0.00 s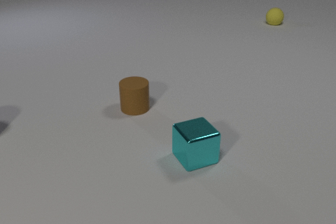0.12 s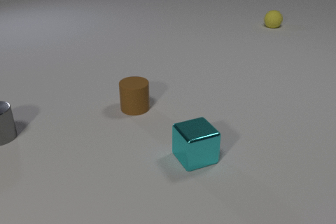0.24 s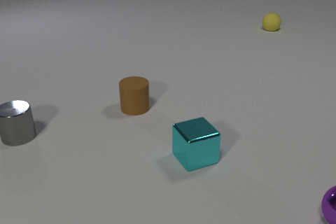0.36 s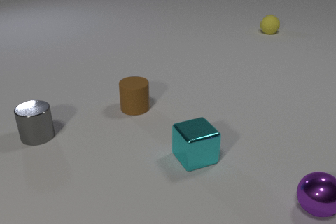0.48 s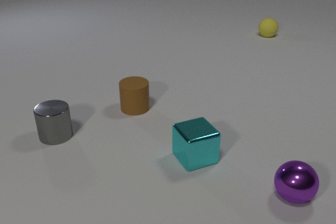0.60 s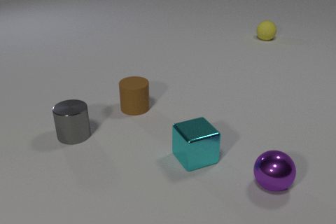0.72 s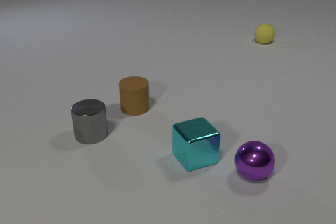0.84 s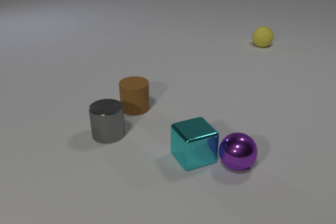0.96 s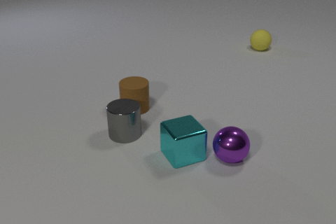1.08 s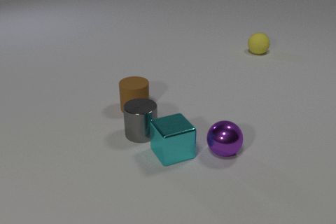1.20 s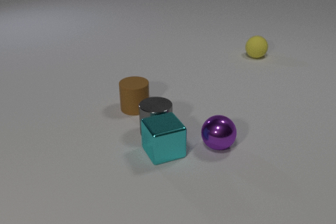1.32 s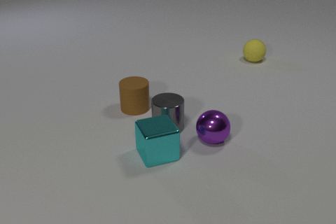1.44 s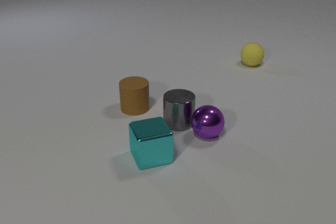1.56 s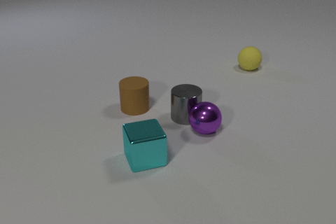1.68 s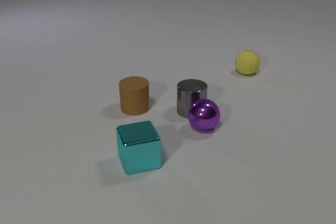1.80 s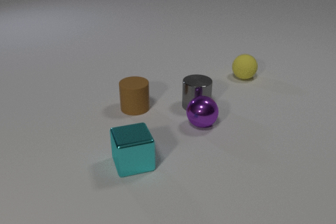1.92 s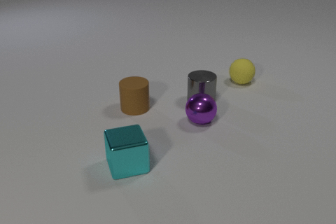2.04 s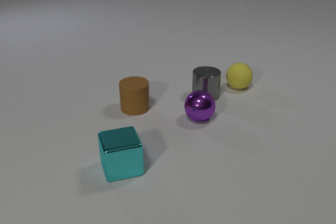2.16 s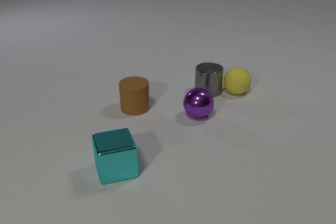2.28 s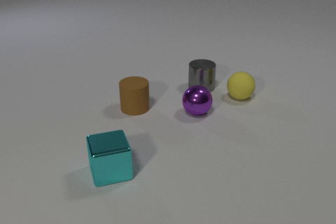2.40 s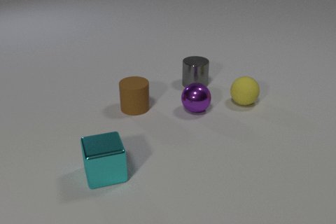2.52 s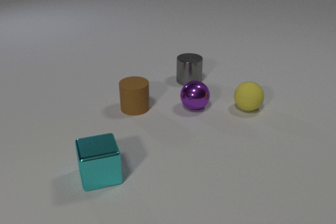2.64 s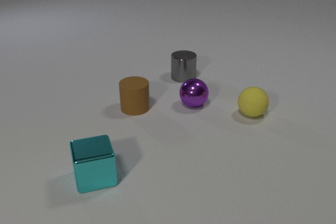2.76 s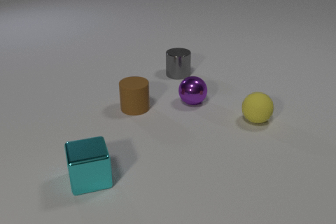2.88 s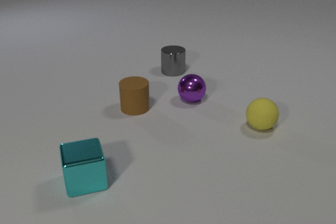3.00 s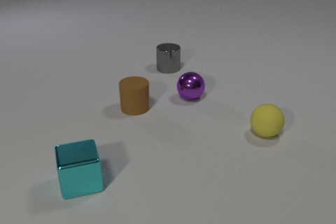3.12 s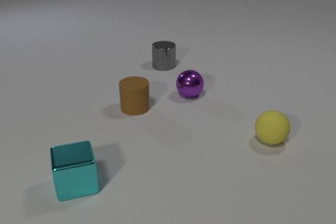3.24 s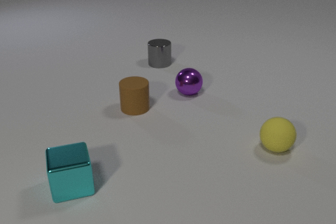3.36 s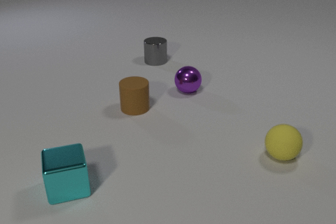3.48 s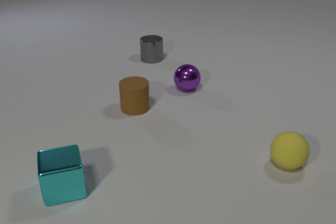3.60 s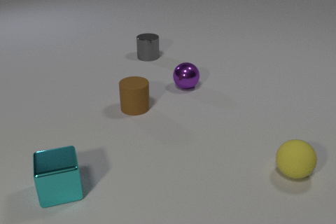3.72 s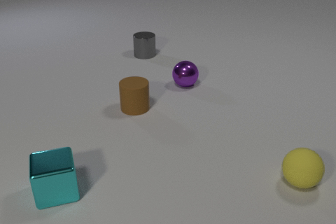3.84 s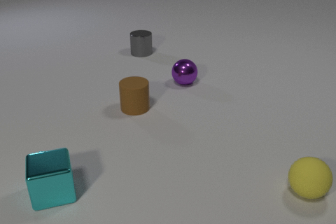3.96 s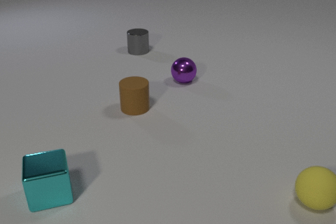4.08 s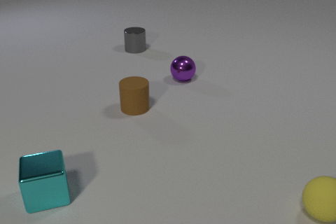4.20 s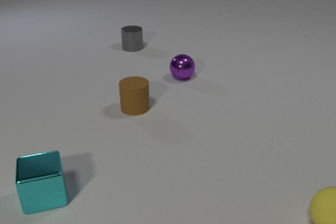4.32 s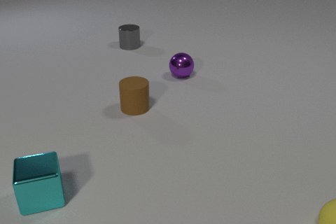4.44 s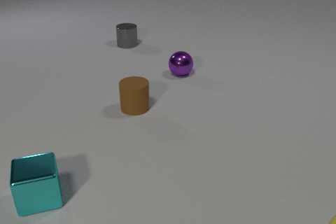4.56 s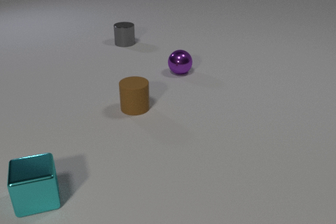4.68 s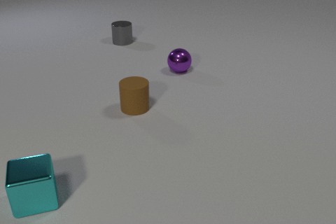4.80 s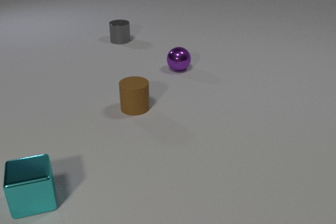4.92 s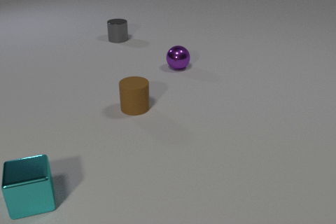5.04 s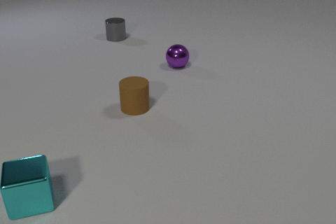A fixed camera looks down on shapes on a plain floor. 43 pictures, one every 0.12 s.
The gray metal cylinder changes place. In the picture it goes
away from the camera.
The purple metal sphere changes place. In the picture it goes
away from the camera.
0.00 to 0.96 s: The purple metal sphere comes in at the right edge, rolls to the left and away from the camera. The gray metal cylinder comes in at the left edge, slides to the right. The yellow rubber sphere rolls toward the camera. The cyan metal cube slides to the left. The purple metal sphere and the cyan metal cube collide.
0.96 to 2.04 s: The purple metal sphere rolls away from the camera and to the left. The gray metal cylinder slides to the right and away from the camera. The yellow rubber sphere rolls toward the camera. The cyan metal cube slides to the left. The gray metal cylinder and the cyan metal cube collide. The purple metal sphere and the gray metal cylinder collide.
2.04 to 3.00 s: The purple metal sphere rolls away from the camera. The gray metal cylinder slides away from the camera and to the left. The yellow rubber sphere rolls toward the camera. The cyan metal cube slides to the left and toward the camera. The gray metal cylinder and the yellow rubber sphere collide.
3.00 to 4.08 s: The purple metal sphere rolls away from the camera. The gray metal cylinder slides away from the camera and to the left. The yellow rubber sphere rolls toward the camera and to the right. The cyan metal cube slides to the left.
4.08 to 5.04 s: The purple metal sphere rolls away from the camera. The gray metal cylinder slides away from the camera and to the left. The yellow rubber sphere rolls toward the camera and to the right, leaves at the bottom edge. The cyan metal cube slides to the left.
What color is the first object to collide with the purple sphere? cyan.
What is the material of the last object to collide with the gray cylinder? rubber.
How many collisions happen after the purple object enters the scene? 4.
